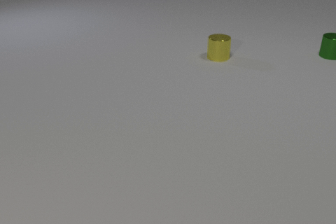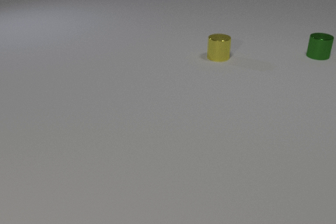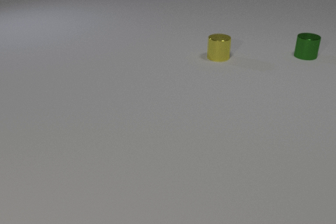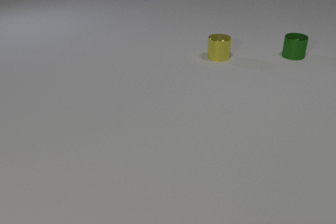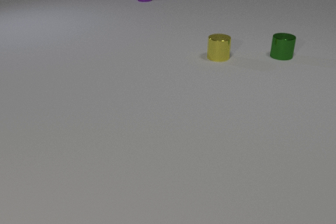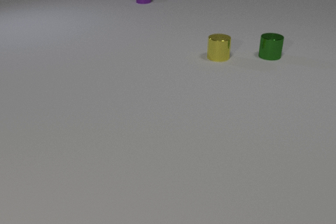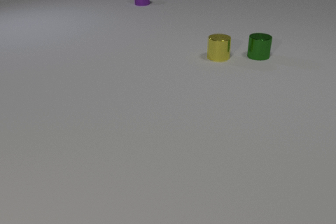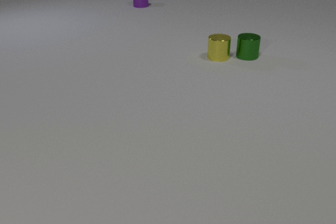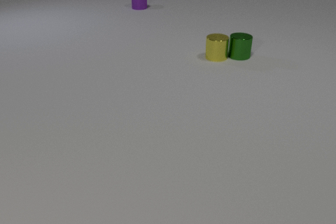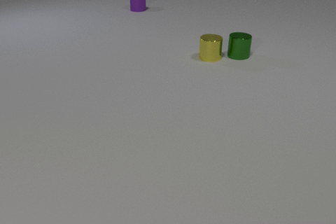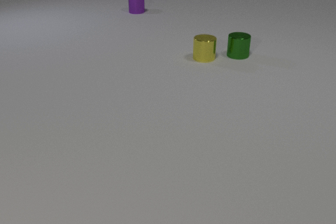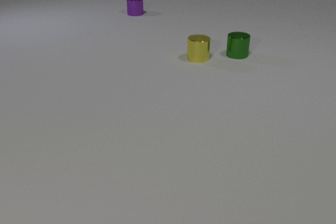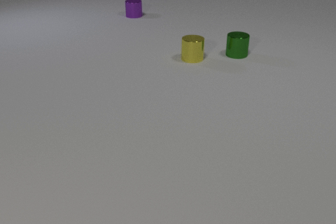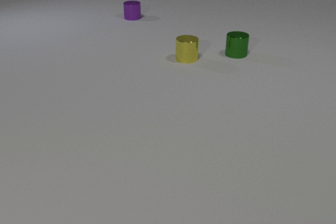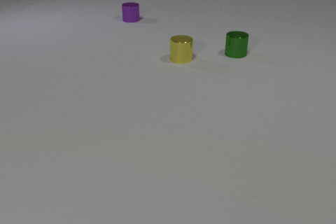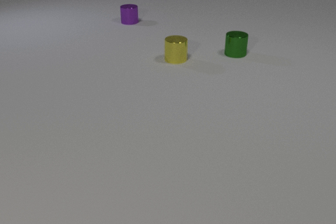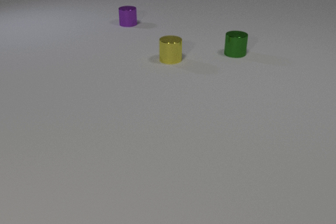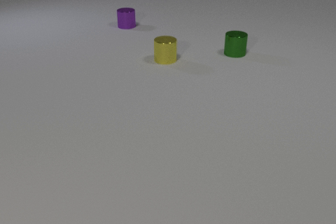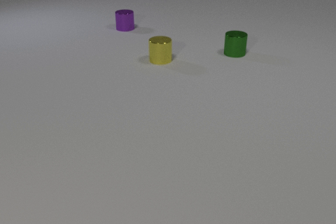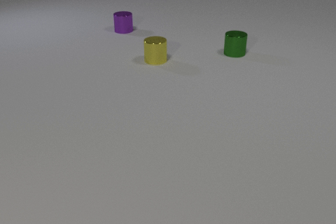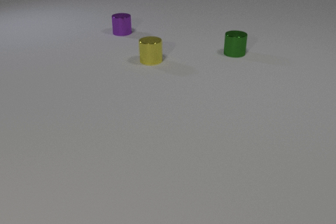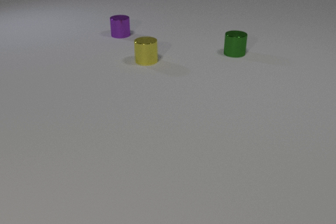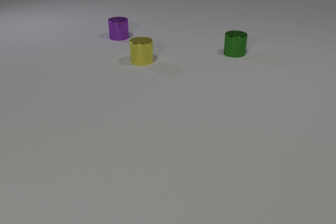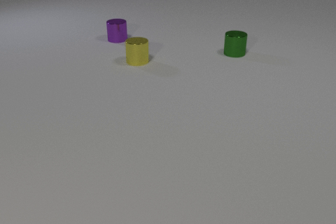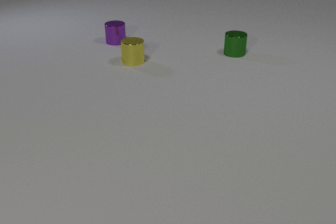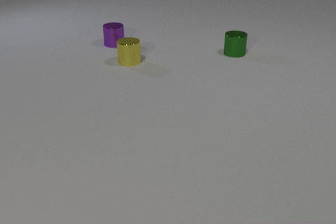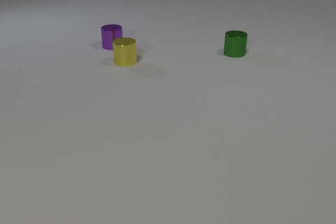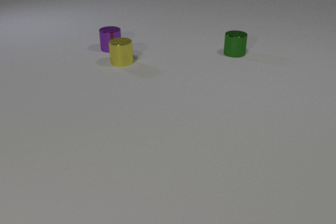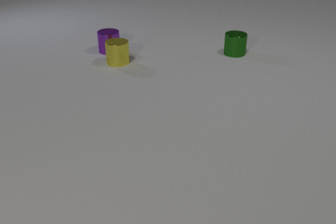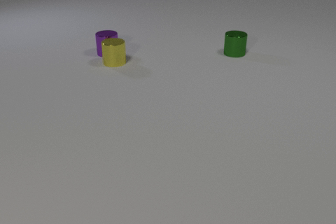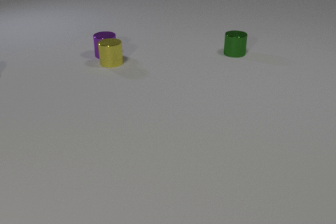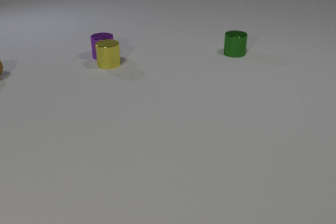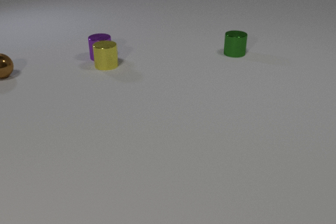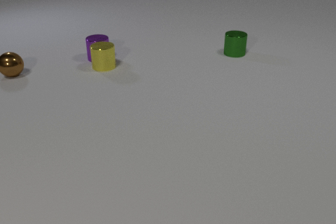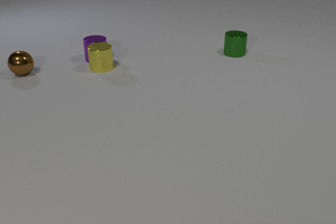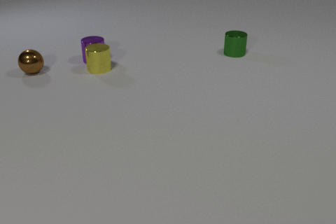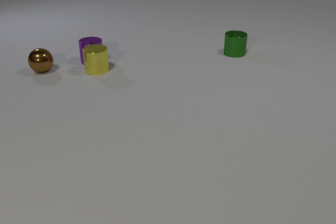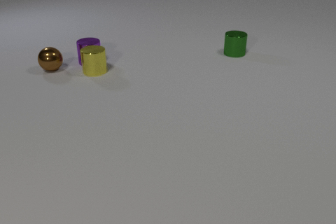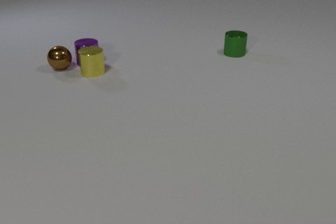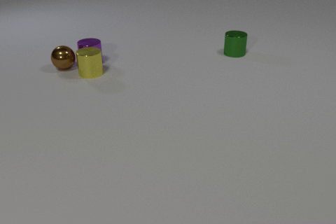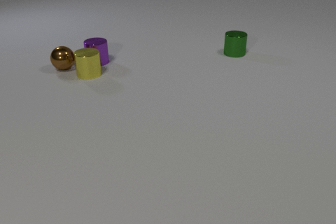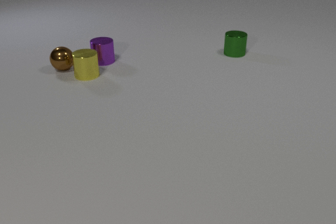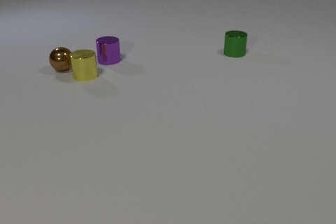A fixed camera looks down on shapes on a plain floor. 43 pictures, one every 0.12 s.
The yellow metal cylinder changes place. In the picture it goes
to the left.
The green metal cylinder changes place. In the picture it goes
to the left.
0.00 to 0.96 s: The green metal cylinder slides to the left. The purple metal cylinder comes in at the top edge, slides toward the camera. The green metal cylinder and the yellow metal cylinder collide.
0.96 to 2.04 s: The green metal cylinder slides away from the camera and to the left. The yellow metal cylinder slides to the left. The purple metal cylinder slides toward the camera.
2.04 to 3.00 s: The yellow metal cylinder slides to the left. The purple metal cylinder slides toward the camera.
3.00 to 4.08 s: The yellow metal cylinder slides to the left and toward the camera. The purple metal cylinder slides toward the camera and to the left. The brown metal sphere comes in at the left edge, rolls to the right. The yellow metal cylinder and the purple metal cylinder collide.
4.08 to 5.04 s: The yellow metal cylinder slides toward the camera and to the left. The purple metal cylinder slides to the right and toward the camera. The brown metal sphere rolls to the right. The purple metal cylinder and the brown metal sphere collide.
What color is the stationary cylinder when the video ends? green.
How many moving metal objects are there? 4.
What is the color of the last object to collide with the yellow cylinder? purple.
